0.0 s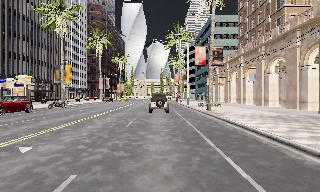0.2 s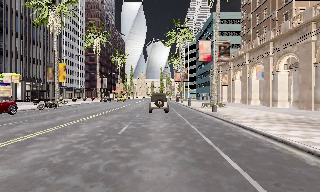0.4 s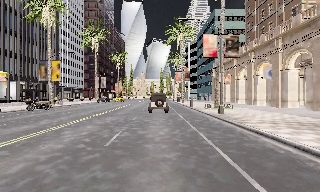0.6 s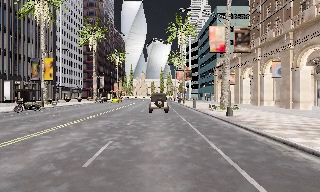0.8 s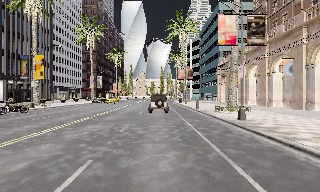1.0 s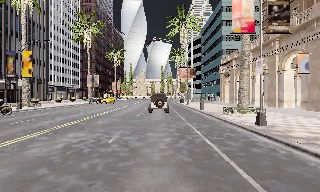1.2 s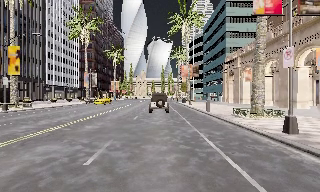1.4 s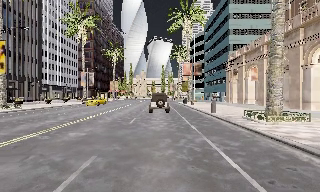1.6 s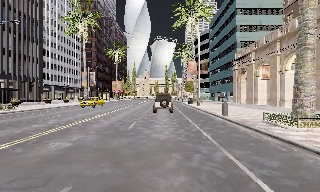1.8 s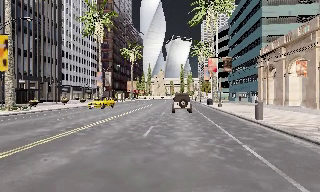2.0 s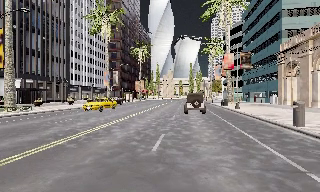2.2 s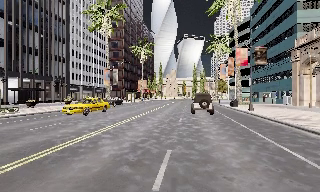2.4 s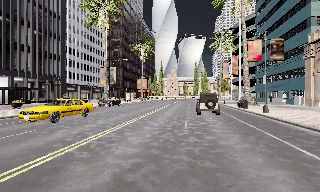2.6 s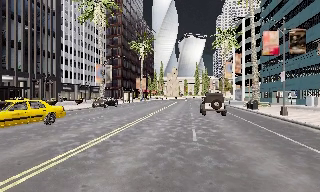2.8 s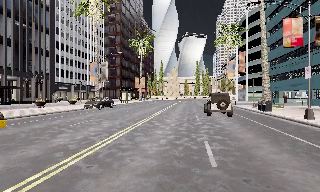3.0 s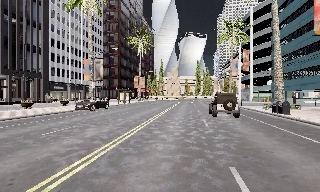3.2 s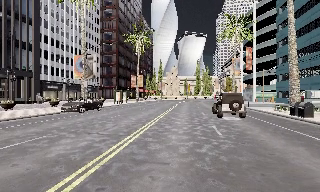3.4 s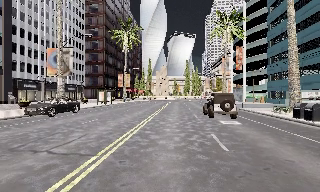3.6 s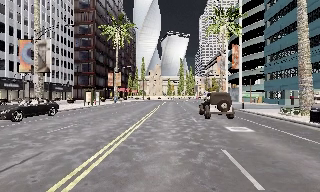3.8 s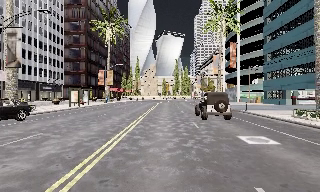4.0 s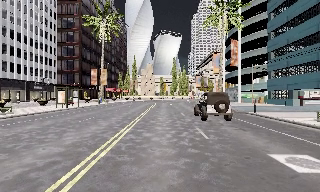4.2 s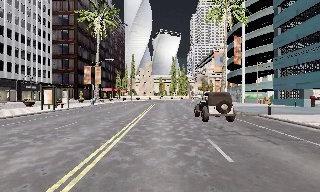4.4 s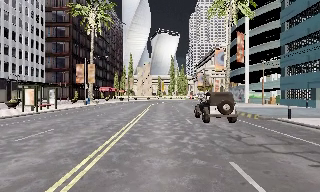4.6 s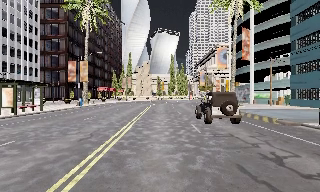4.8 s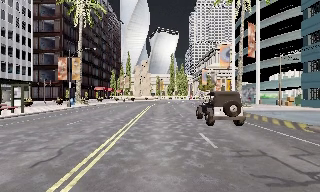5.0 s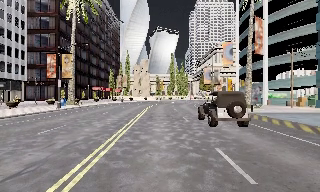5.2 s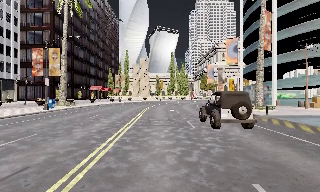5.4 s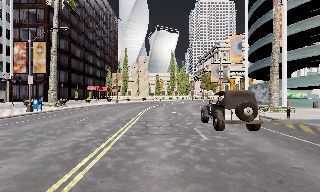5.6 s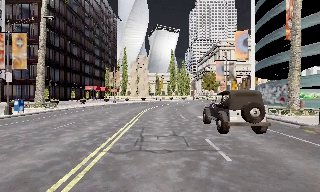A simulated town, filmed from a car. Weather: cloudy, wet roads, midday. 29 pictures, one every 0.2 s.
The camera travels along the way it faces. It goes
forward.
0.0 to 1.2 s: The camera travels forward, about 10 m, so what stands in front looms larger.
1.2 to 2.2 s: The camera pans to its left, which is counterclockwise from overhead, by about 10 degrees. It travels forward, about 8 m, so what stands in front looms larger.
2.2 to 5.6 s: The scene slides to the left, as the camera pans about 10 degrees to its right. It travels forward, about 35 m, so what stands in front looms larger.
The film runs forward here.
